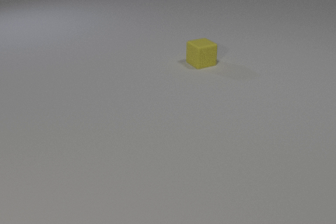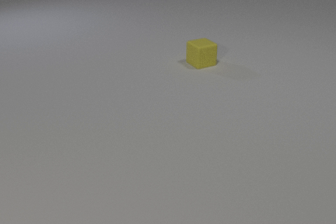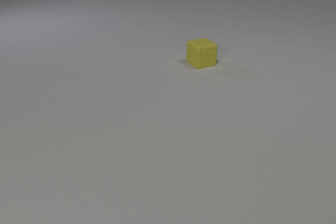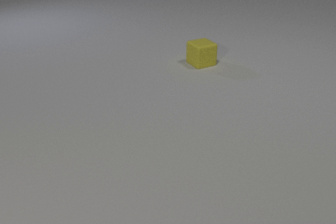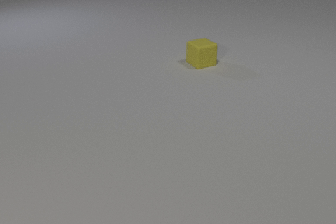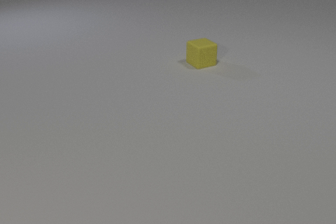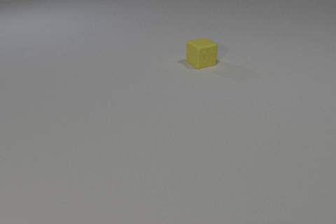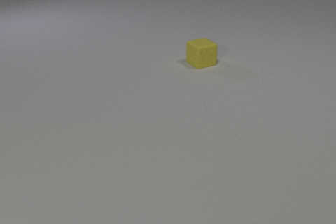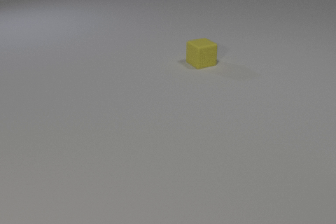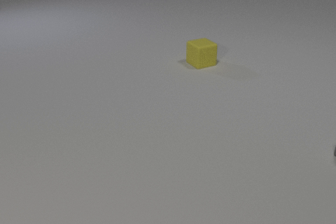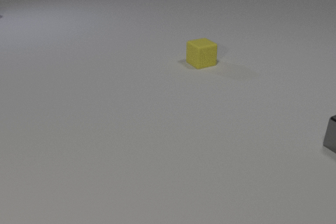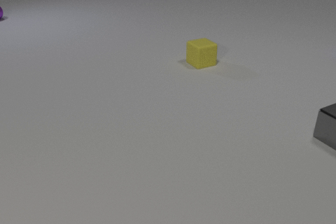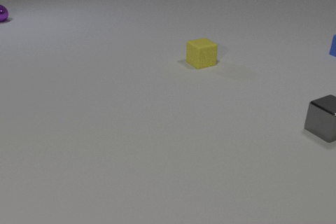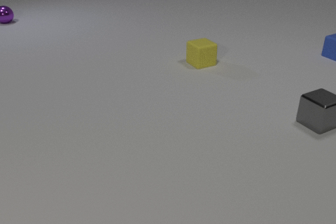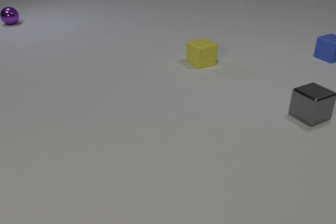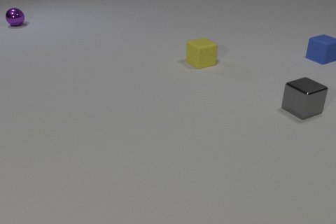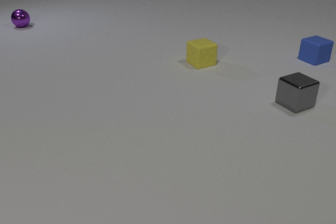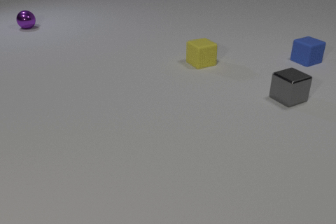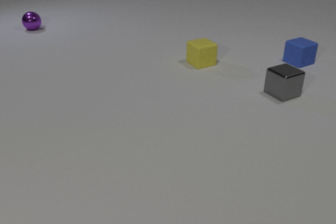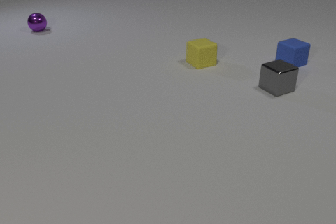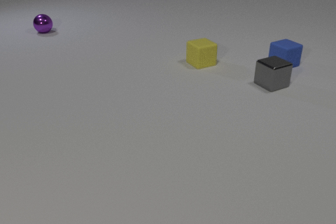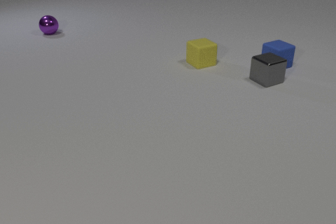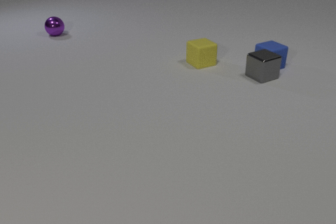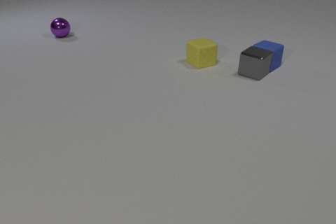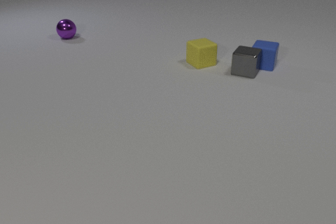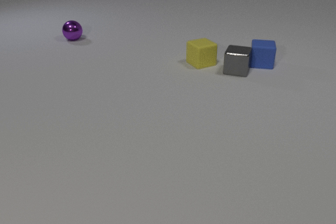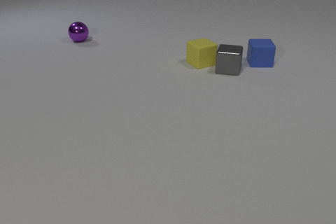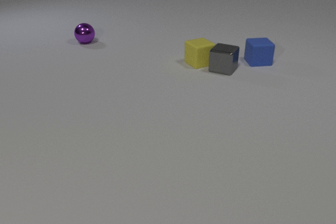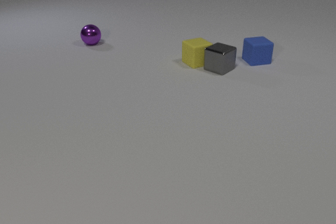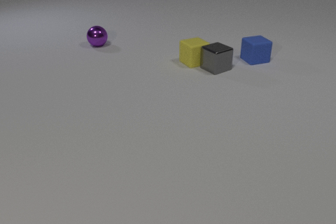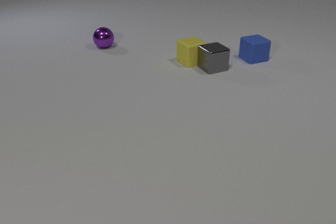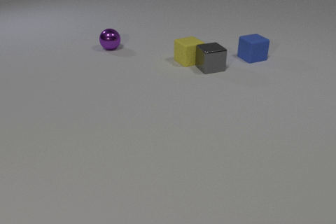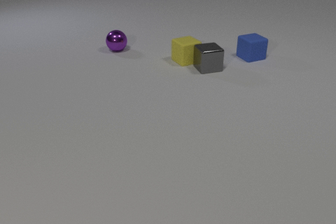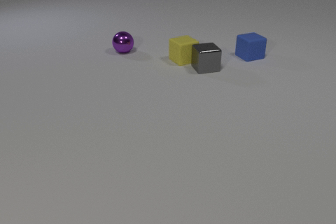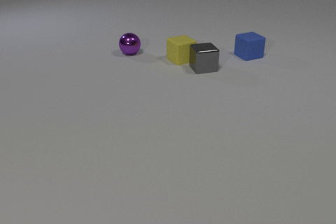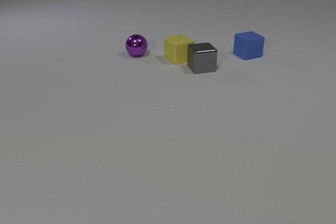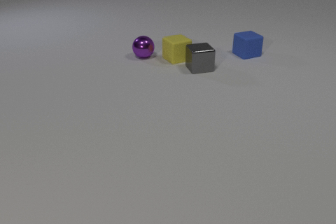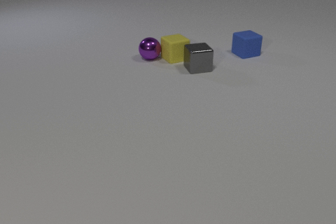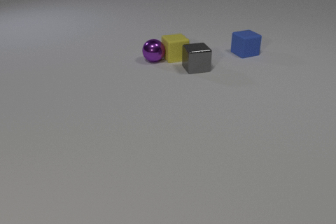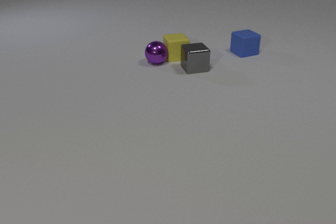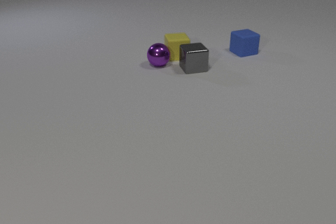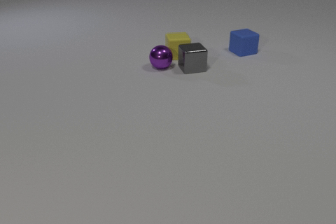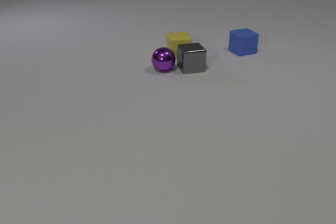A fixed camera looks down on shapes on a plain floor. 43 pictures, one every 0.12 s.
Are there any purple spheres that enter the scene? yes.
Are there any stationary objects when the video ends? no.
What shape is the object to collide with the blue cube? cube.
0.00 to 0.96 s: Next to nothing moves.
0.96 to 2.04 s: The gray metal cube comes in at the right edge, slides away from the camera and to the left. The blue rubber cube comes in at the right edge, slides to the left and toward the camera. The purple metal sphere comes in at the left edge, rolls toward the camera and to the right.
2.04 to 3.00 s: The gray metal cube slides away from the camera and to the left, spins so that its near face slides to the right, counterclockwise seen from above. The blue rubber cube slides to the left and toward the camera, spins so that its near face slides to the right, counterclockwise seen from above. The purple metal sphere rolls toward the camera and to the right. The gray metal cube and the blue rubber cube collide.
3.00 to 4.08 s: The gray metal cube slides to the left, spins clockwise seen from above by about 60 degrees, its near face sliding to the left. The blue rubber cube slides away from the camera and to the left, spins counterclockwise seen from above by about 30 degrees, its near face sliding to the right. The yellow rubber cube slides to the left and away from the camera. The purple metal sphere rolls to the right and toward the camera. The gray metal cube and the yellow rubber cube collide.
4.08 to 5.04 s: The gray metal cube slides to the left. The blue rubber cube slides away from the camera and to the left. The yellow rubber cube slides away from the camera. The purple metal sphere rolls toward the camera and to the right. The yellow rubber cube and the purple metal sphere collide.
